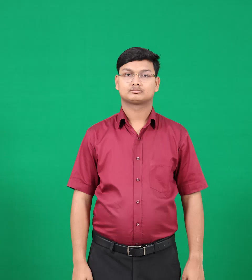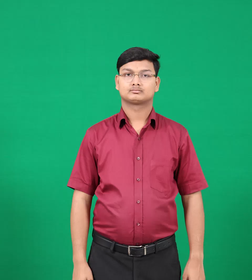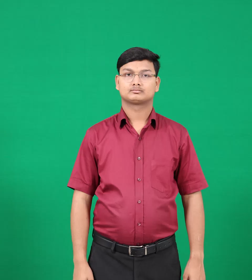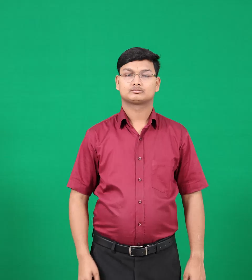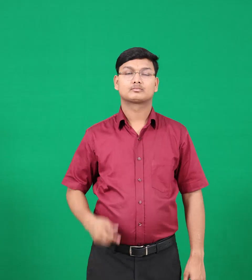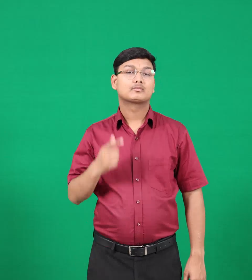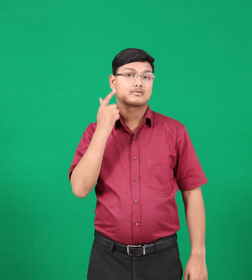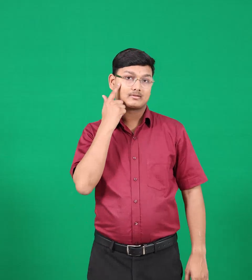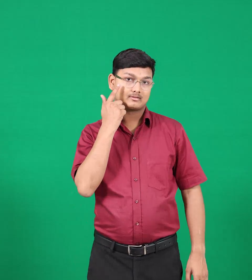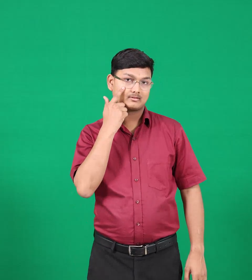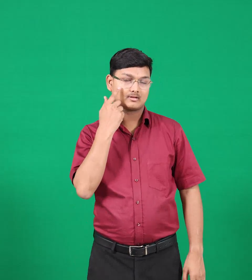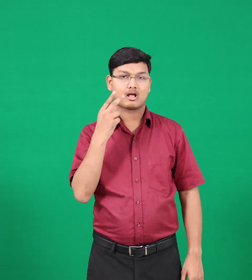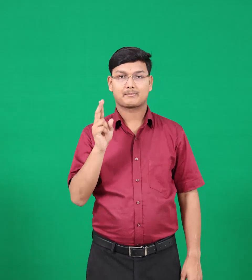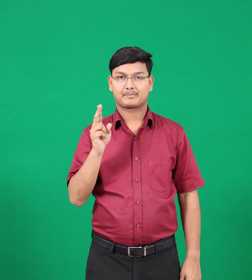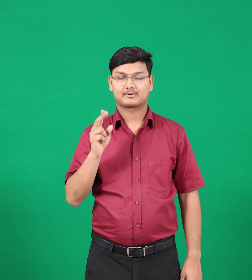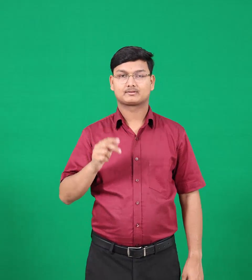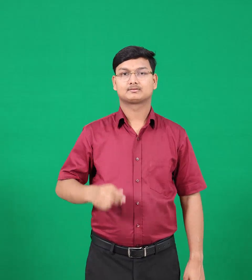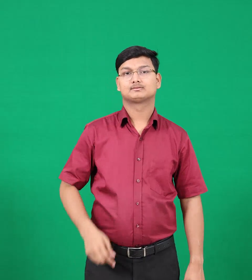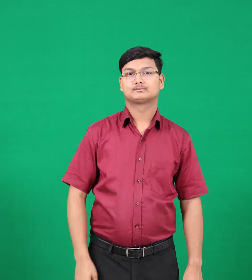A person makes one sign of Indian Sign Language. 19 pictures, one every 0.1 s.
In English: eyes
